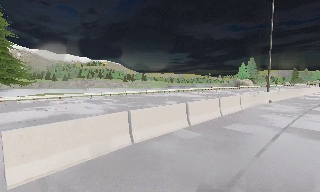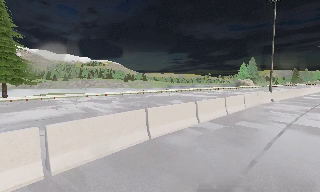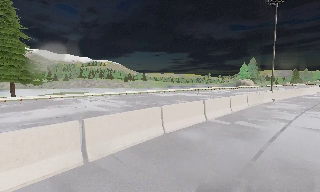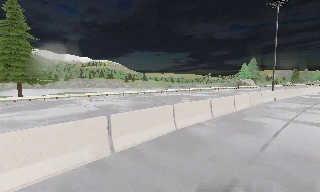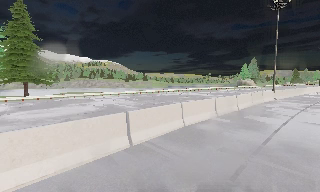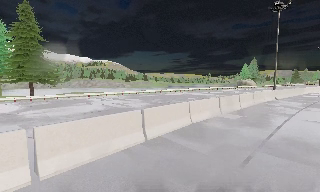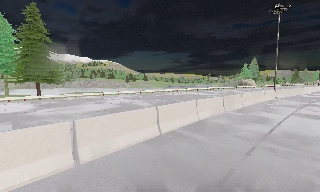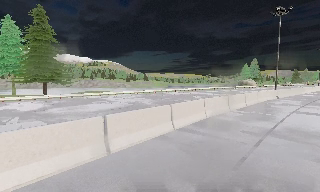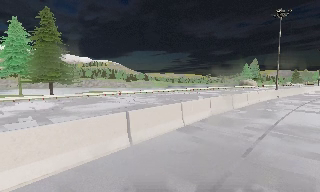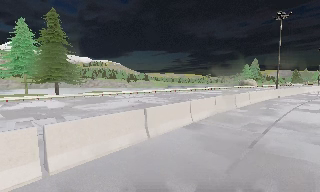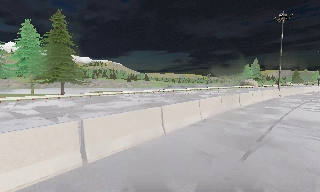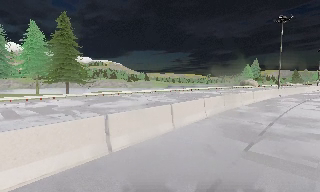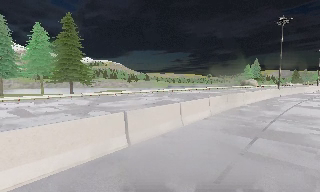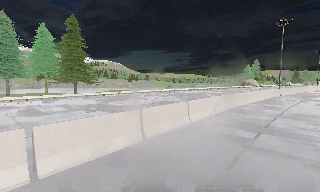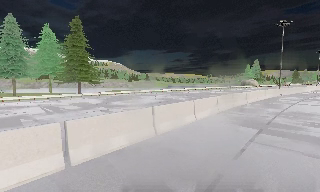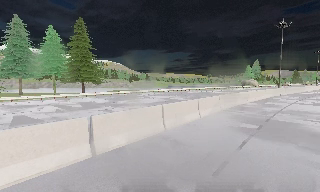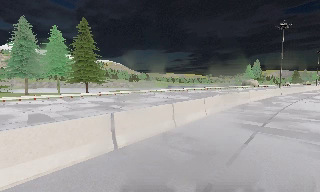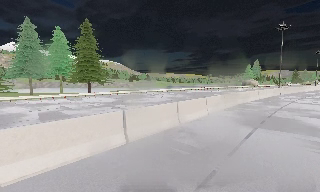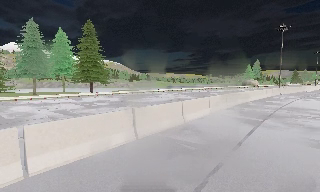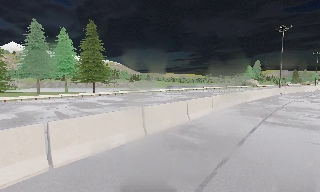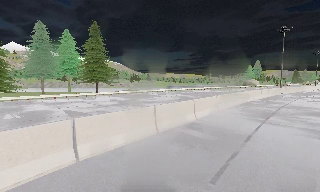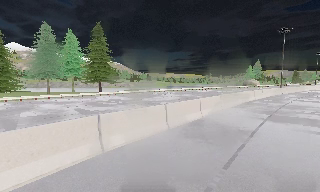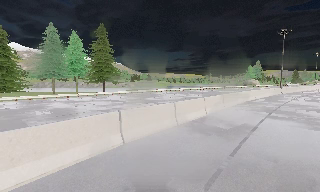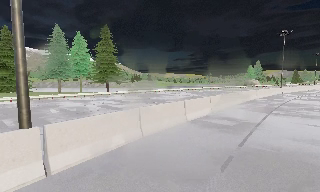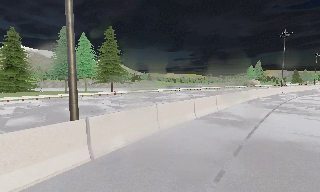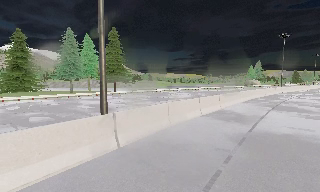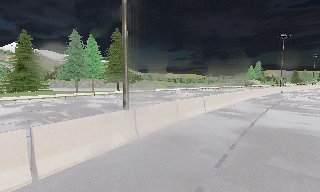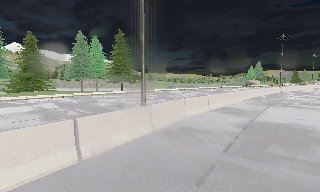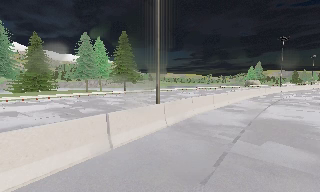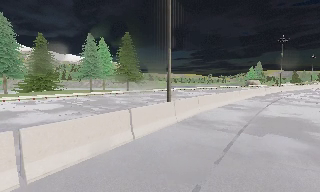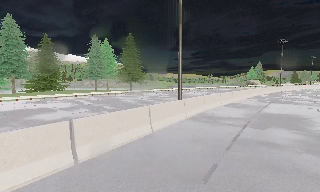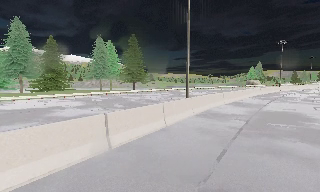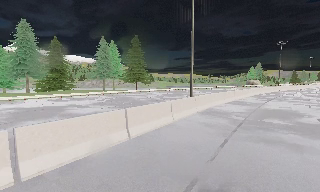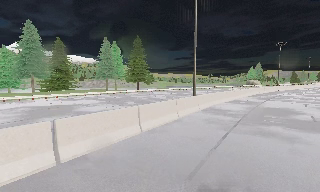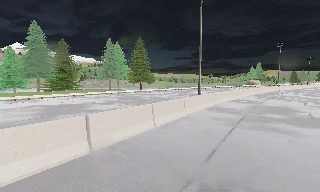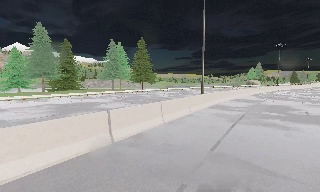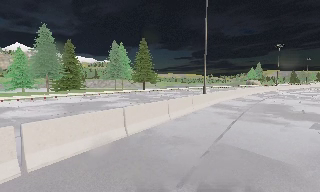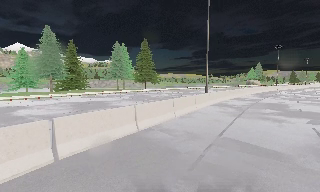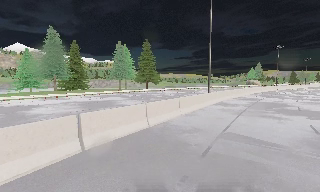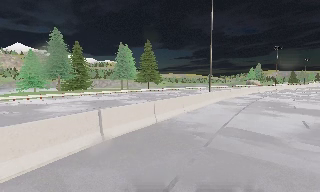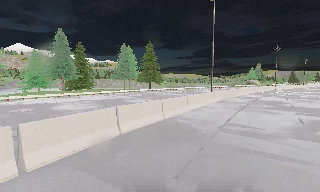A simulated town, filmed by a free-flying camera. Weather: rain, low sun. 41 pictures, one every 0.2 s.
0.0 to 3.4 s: The camera travels backward and to its left, about 14 m, so what stands in front gets smaller.
3.4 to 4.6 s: The camera travels backward and to its left, about 4 m, so what stands in front gets smaller. It gains speed.
4.6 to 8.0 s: The camera travels backward and to its left, about 17 m, so what stands in front gets smaller.
The film runs backward here.
